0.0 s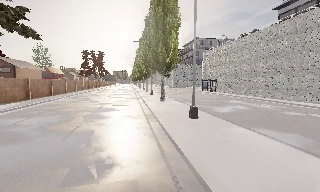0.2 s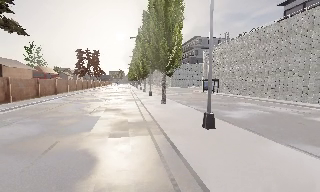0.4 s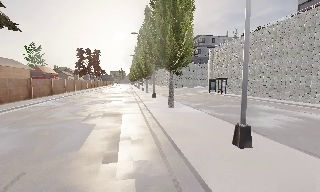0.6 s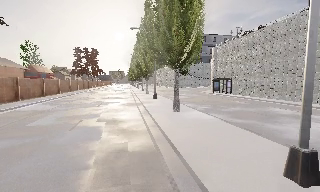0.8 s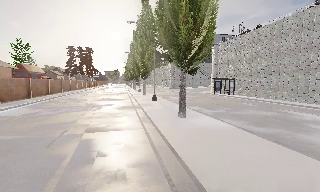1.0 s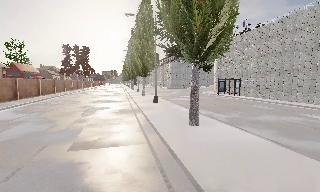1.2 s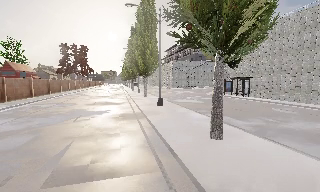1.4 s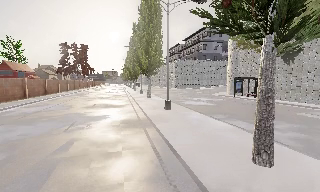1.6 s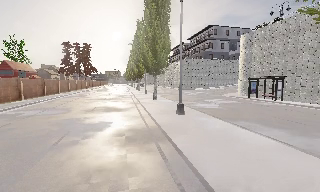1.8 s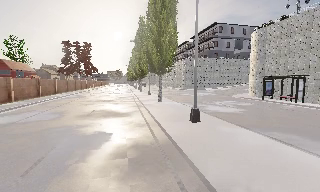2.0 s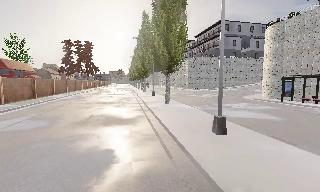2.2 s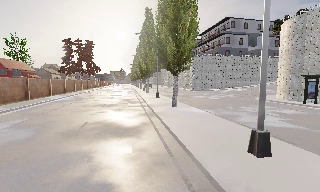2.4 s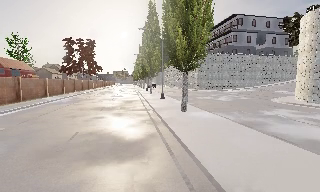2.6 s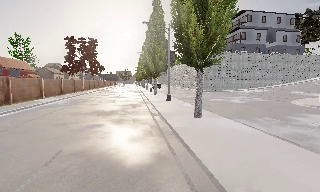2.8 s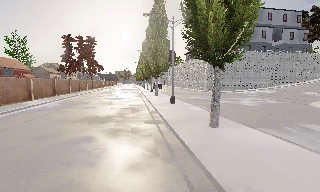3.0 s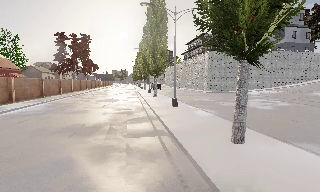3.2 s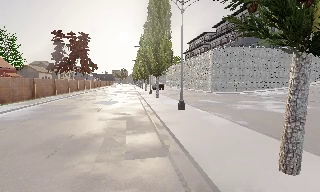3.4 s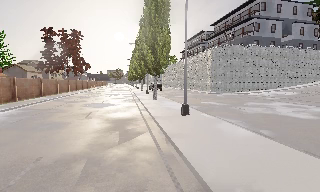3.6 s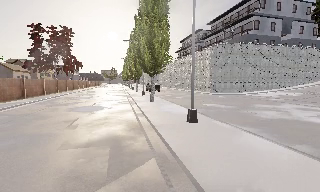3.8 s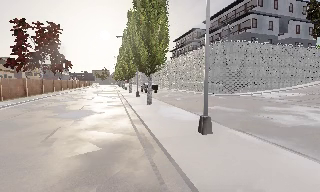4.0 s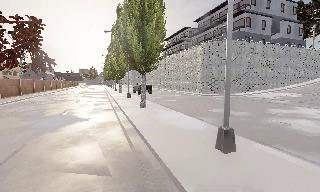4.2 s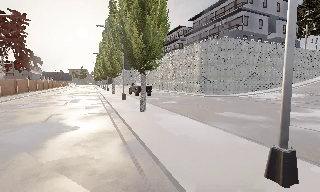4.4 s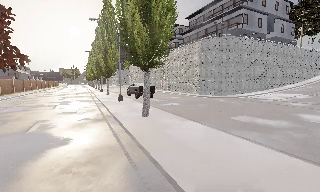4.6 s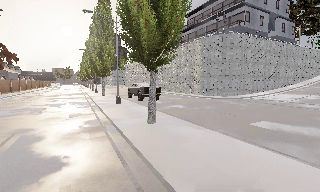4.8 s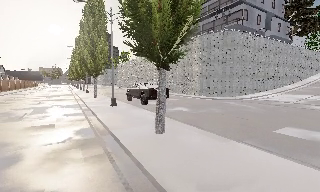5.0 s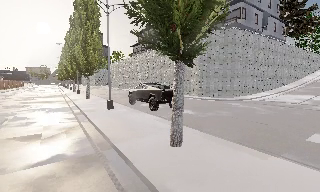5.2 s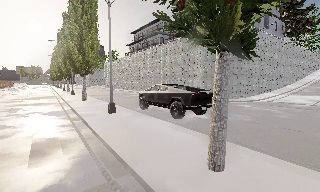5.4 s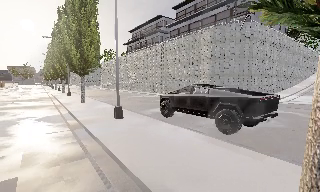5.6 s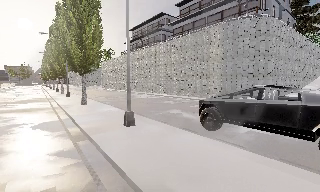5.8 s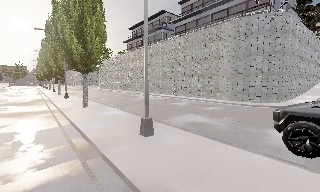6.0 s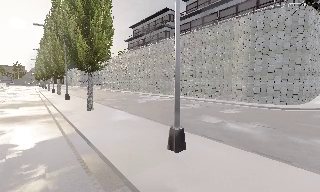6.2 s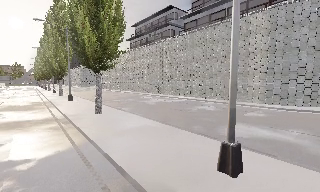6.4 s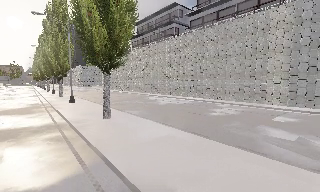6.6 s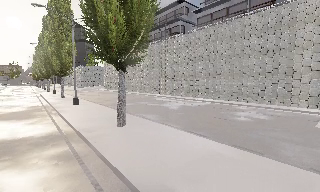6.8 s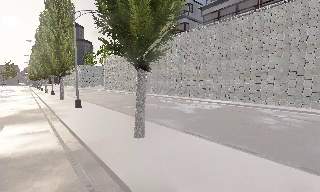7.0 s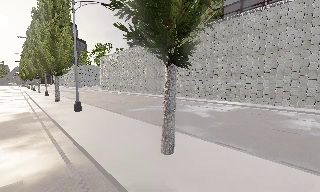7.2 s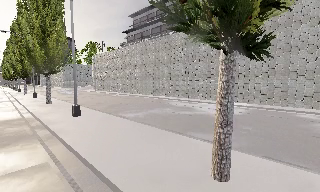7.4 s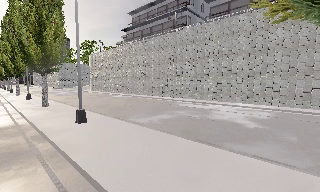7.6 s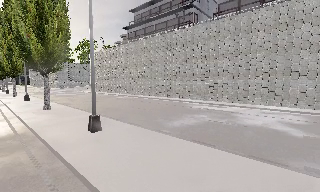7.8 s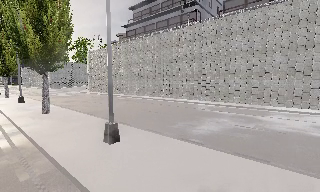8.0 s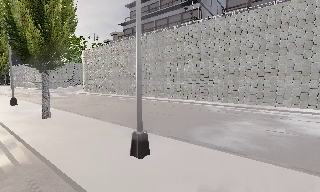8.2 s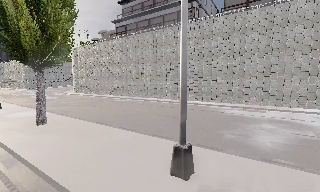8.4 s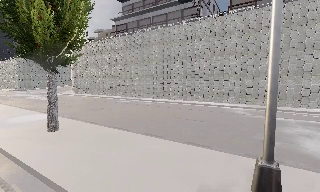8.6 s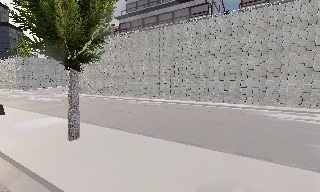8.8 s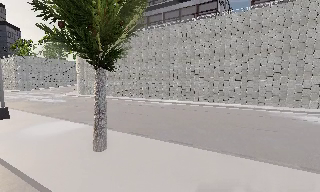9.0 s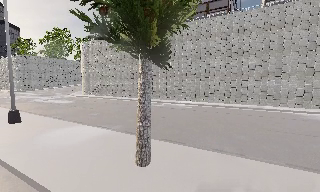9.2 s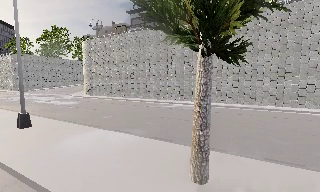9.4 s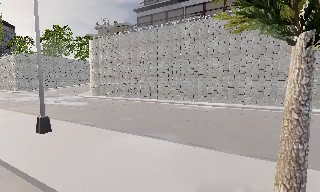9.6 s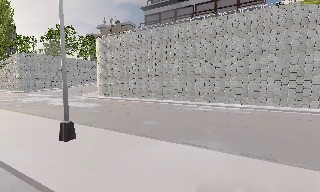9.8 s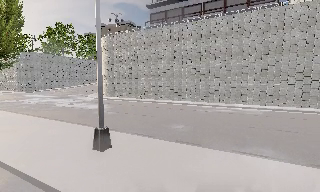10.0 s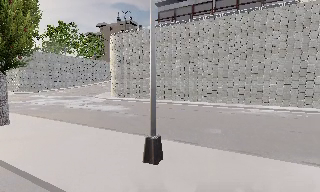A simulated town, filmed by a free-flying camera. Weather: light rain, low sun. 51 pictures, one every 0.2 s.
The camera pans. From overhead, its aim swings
clockwise.
0.0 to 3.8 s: The camera travels forward, about 35 m, so what stands in front looms larger.
3.8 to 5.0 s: The camera pans to its right, which is clockwise from overhead, by about 15 degrees. It travels forward and to its left, about 10 m, so what stands in front looms larger.
5.0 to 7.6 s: The camera pans to its right, which is clockwise from overhead, by about 15 degrees. It travels forward and to its left, about 25 m, so what stands in front looms larger.
7.6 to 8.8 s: The camera pans to its right, which is clockwise from overhead, by about 10 degrees. It travels to its left and forward, about 10 m, so close, fixed things drift to the right.
8.8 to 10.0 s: The camera travels to its left and forward, about 10 m, so close, fixed things drift to the right.
The film runs backward here.
